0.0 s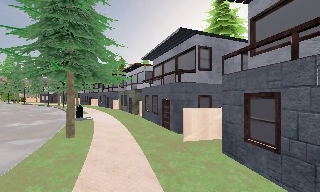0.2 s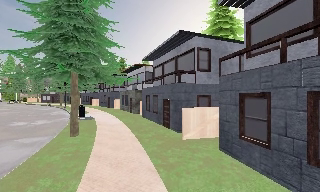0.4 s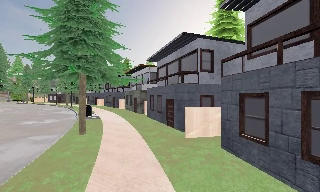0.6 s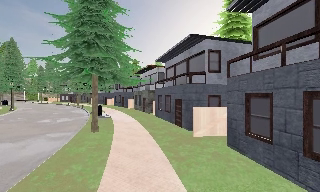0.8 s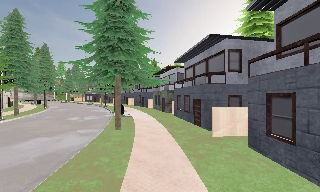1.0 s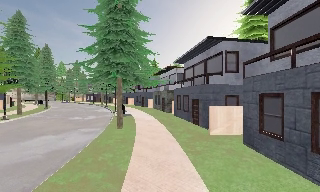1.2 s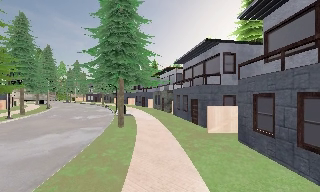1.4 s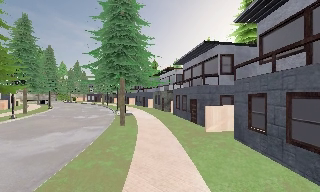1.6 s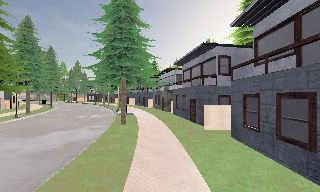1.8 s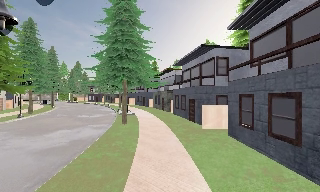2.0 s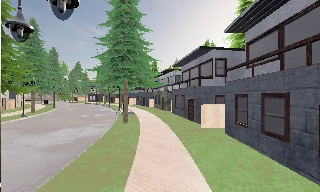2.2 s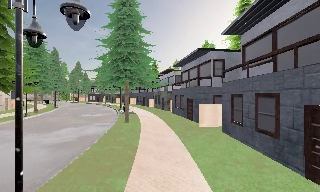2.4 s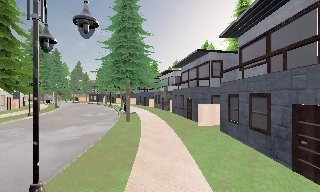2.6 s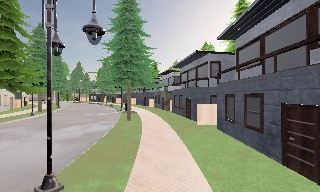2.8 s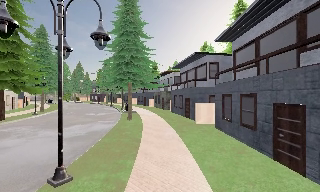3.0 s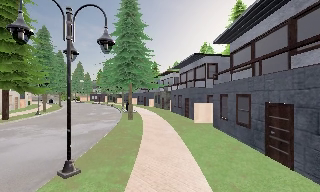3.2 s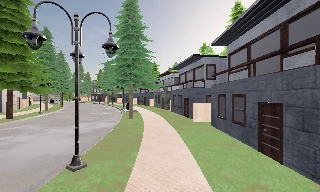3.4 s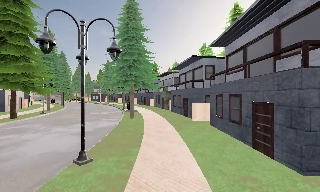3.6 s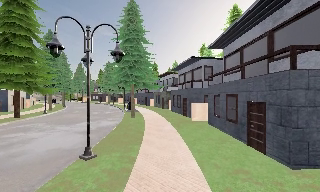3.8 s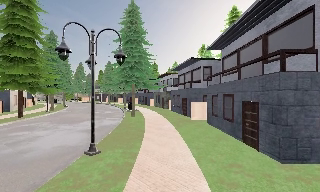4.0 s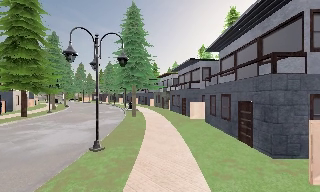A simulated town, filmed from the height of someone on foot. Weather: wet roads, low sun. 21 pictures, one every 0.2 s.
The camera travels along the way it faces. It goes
backward.
0.0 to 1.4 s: The scene slides to the right, as the camera pans about 10 degrees to its left. It travels backward, about 2.5 m, so what stands in front gets smaller.
1.4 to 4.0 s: The camera travels backward, about 5 m, so what stands in front gets smaller.
The film runs backward here.
